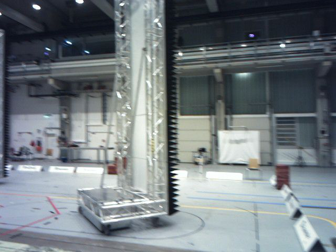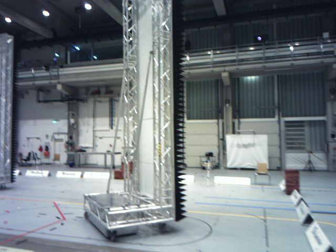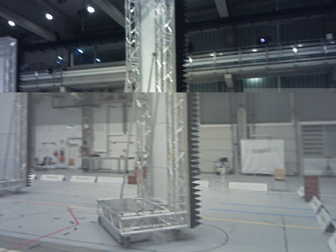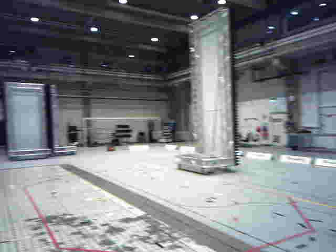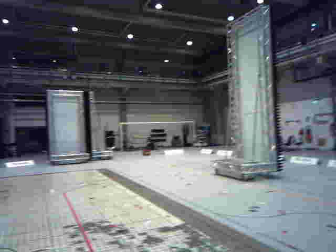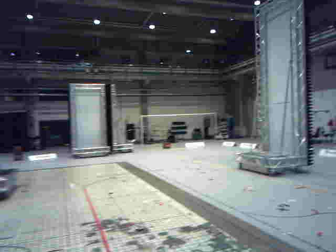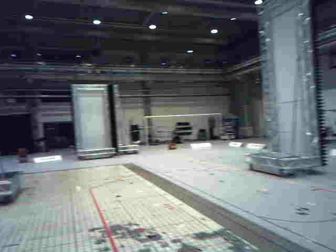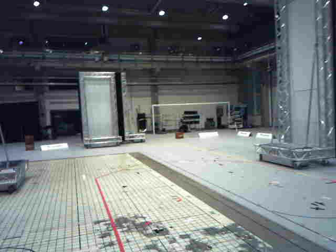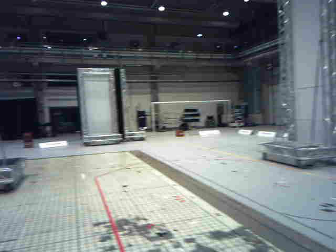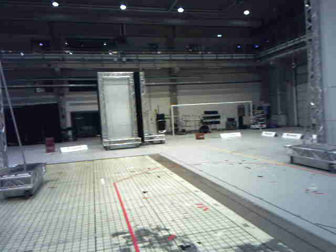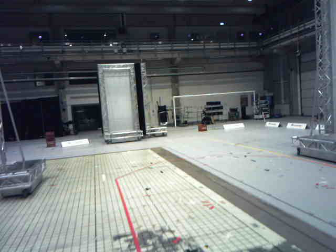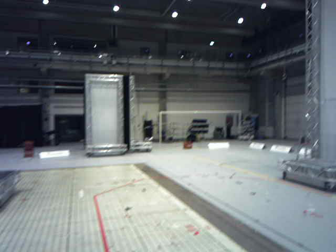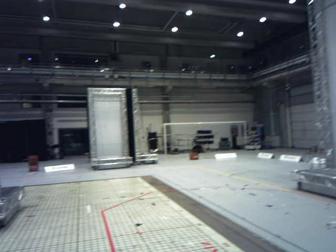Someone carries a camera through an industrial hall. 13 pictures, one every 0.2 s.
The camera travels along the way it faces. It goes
forward.
0.0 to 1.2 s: The camera pans to its left, which is counterclockwise from overhead, by about 20 degrees. It travels forward, about 1.8 m, so what stands in front looms larger.
1.2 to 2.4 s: The camera travels forward, about 1.6 m, so what stands in front looms larger.
The film runs forward here.
